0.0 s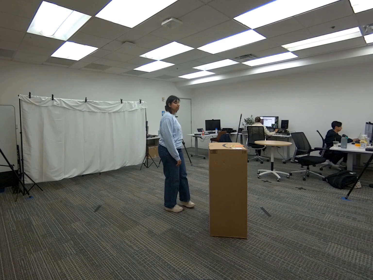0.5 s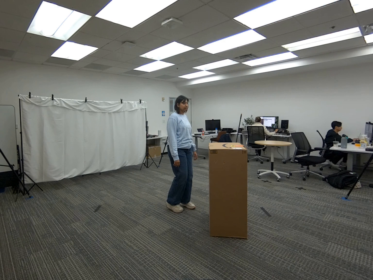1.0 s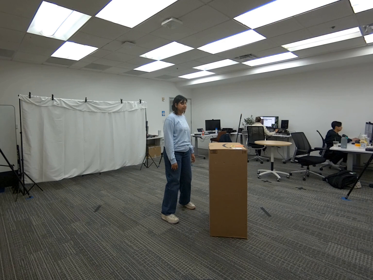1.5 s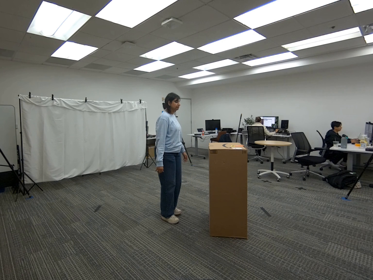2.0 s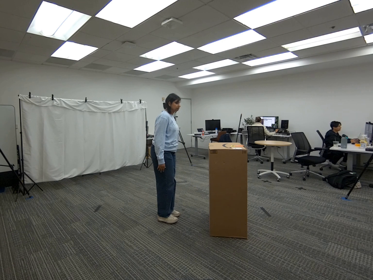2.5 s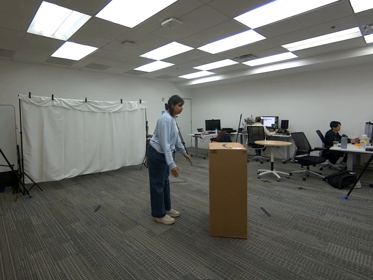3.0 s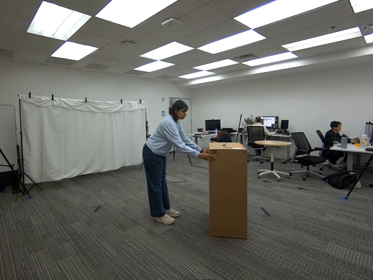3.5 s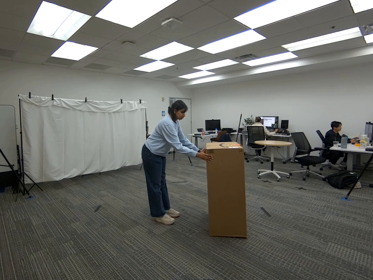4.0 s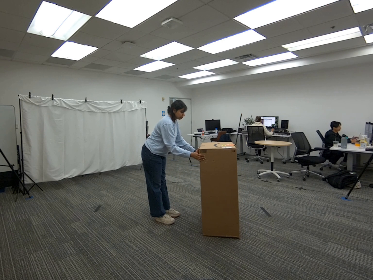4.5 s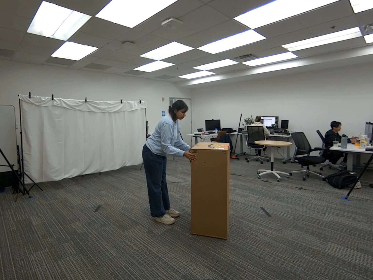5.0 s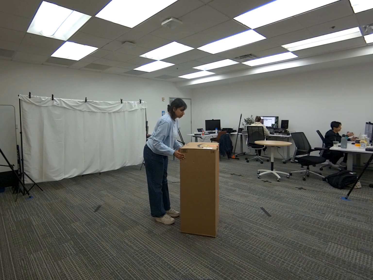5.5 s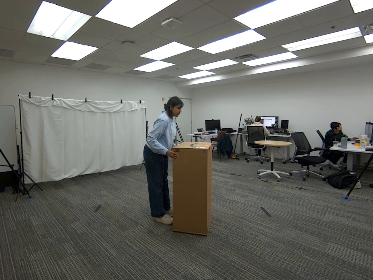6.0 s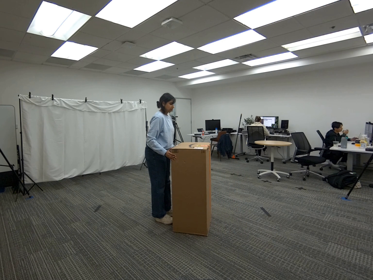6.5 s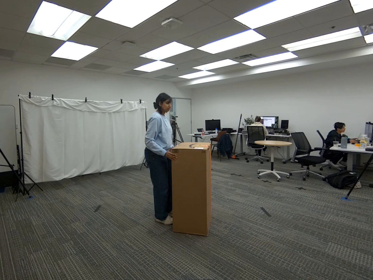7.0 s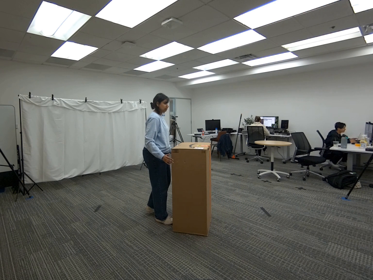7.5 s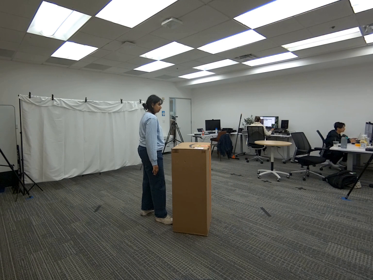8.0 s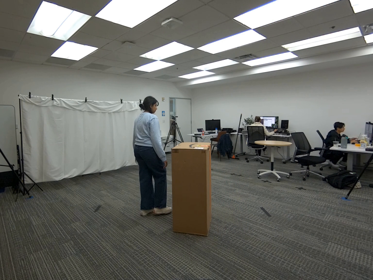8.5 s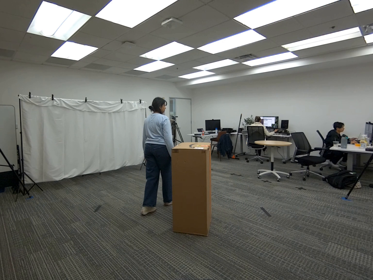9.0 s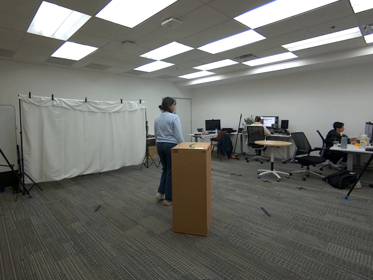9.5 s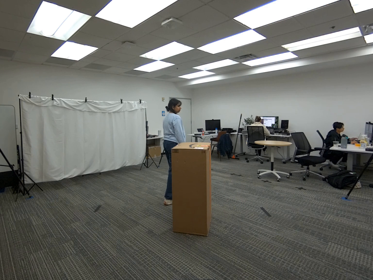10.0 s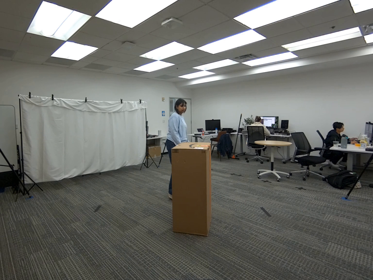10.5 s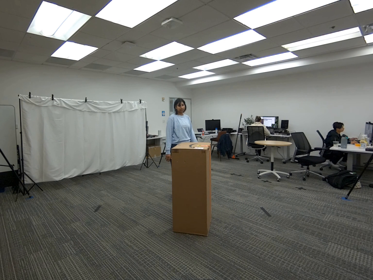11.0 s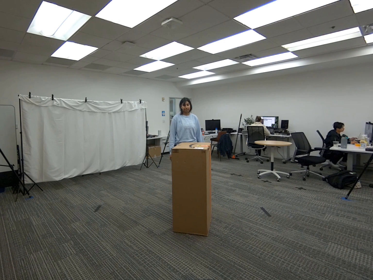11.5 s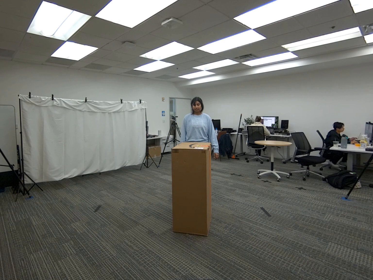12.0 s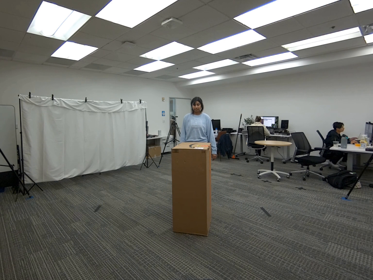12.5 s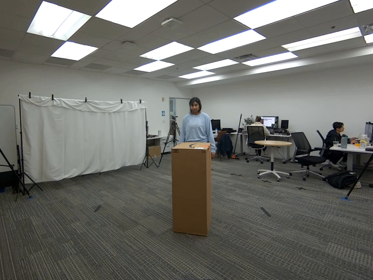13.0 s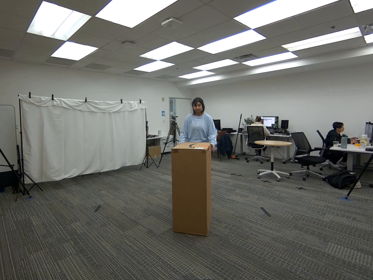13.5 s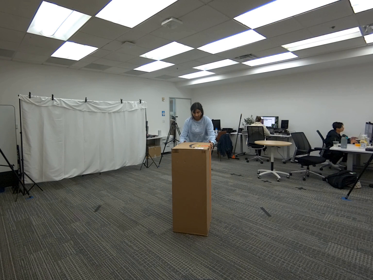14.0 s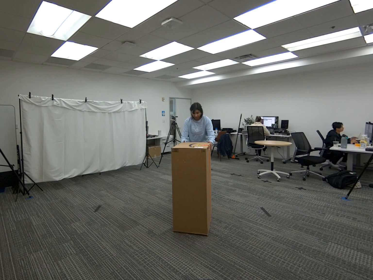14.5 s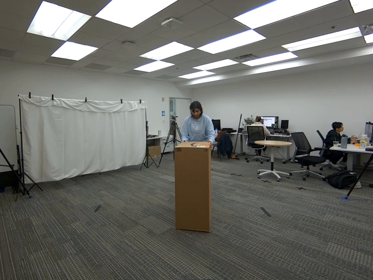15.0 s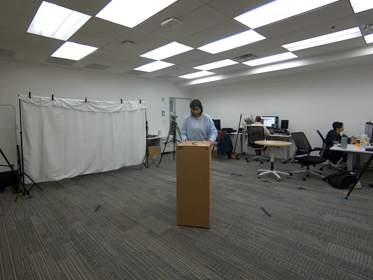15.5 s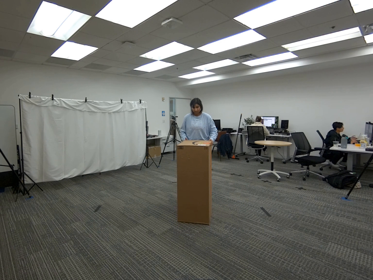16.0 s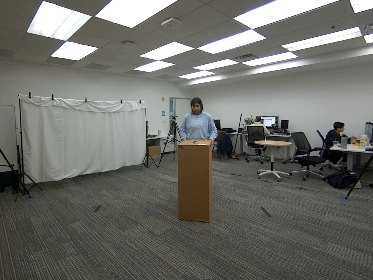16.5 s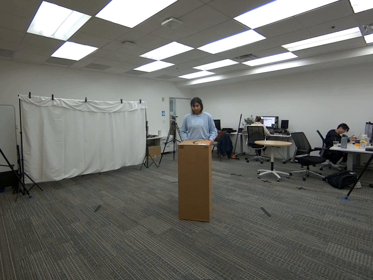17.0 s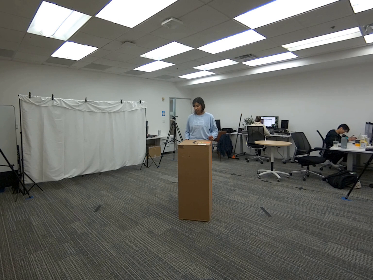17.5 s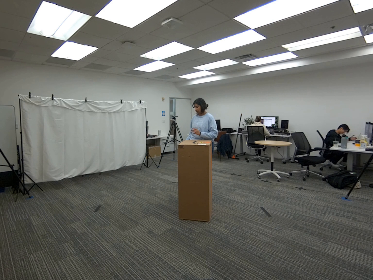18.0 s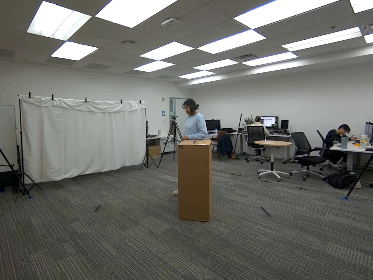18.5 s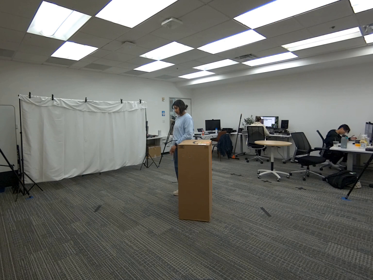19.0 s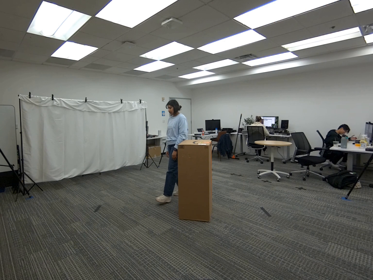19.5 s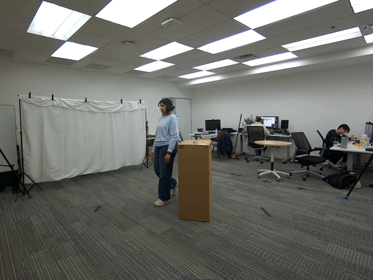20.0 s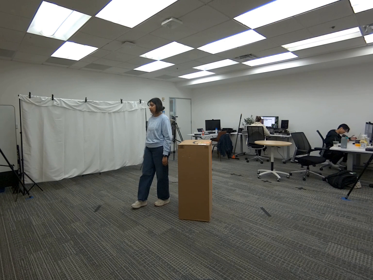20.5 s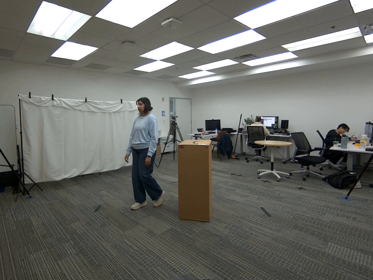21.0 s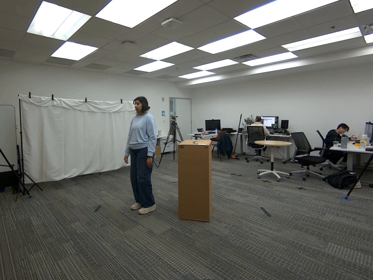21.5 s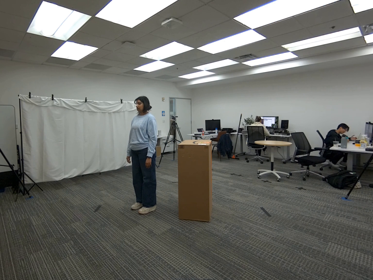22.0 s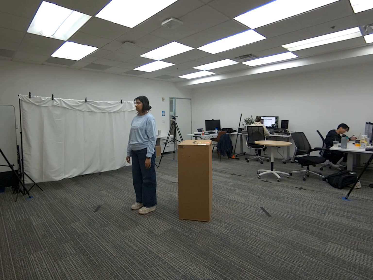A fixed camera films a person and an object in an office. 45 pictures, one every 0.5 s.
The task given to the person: Walk to the giant cardboard box and bend down slightly. Place both hands on the box and pull it around within the bounding area. Continue pulling the box until you are finished.
